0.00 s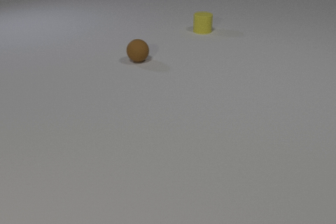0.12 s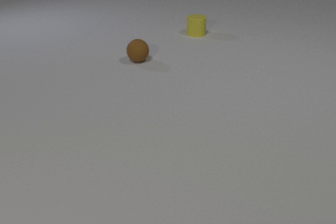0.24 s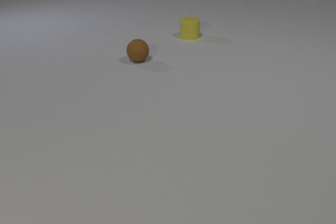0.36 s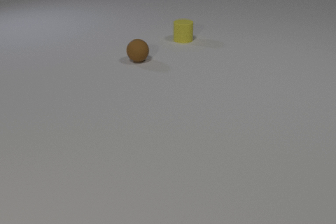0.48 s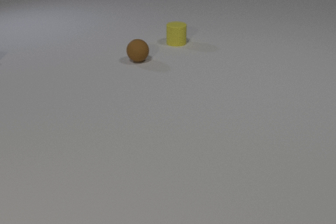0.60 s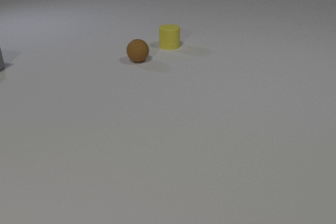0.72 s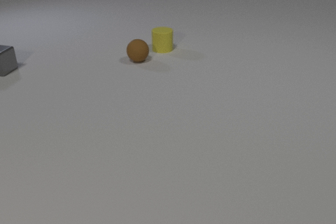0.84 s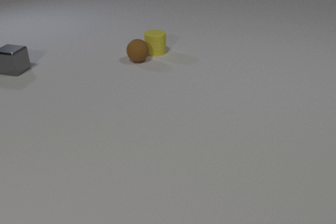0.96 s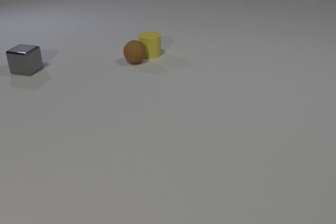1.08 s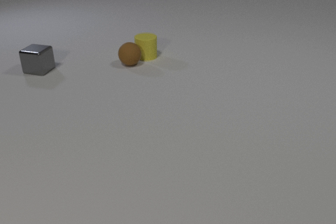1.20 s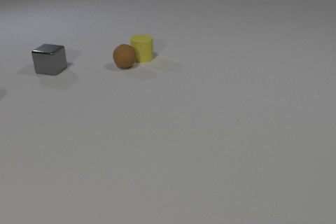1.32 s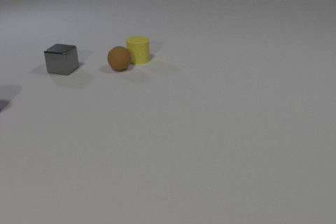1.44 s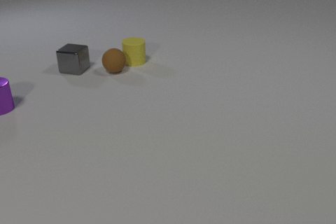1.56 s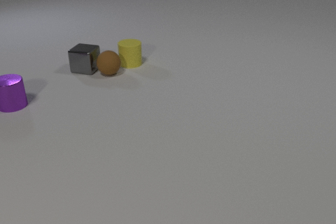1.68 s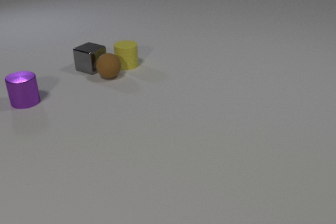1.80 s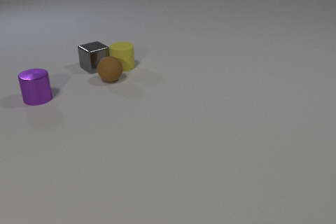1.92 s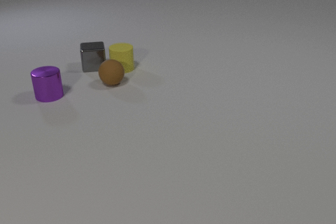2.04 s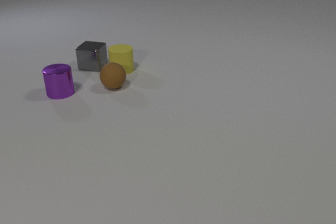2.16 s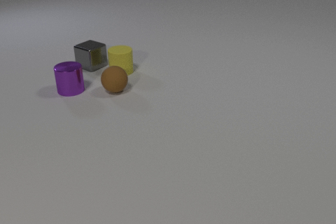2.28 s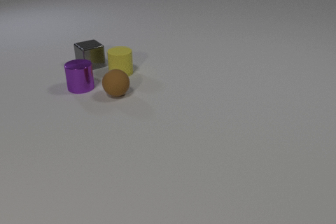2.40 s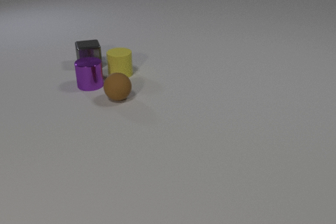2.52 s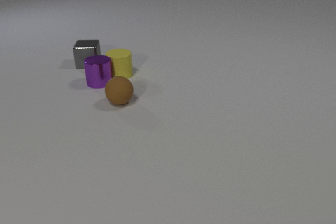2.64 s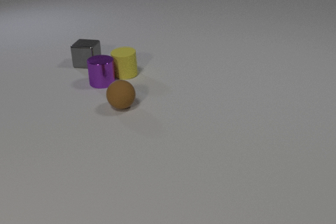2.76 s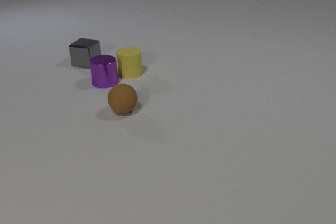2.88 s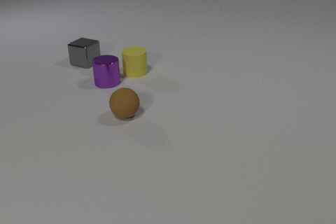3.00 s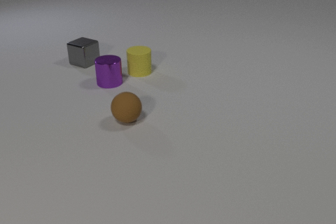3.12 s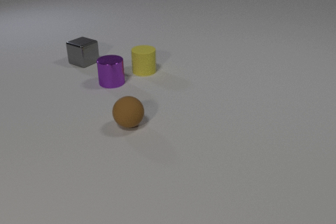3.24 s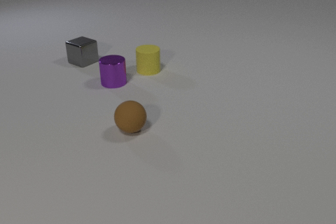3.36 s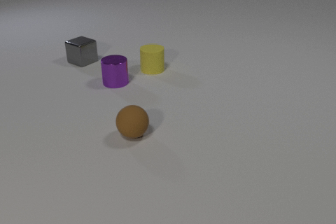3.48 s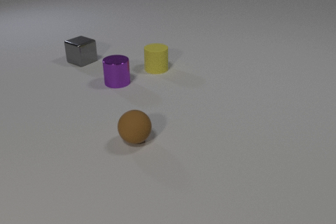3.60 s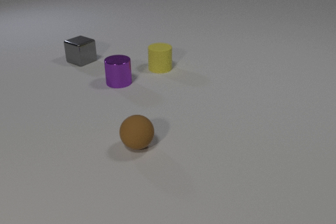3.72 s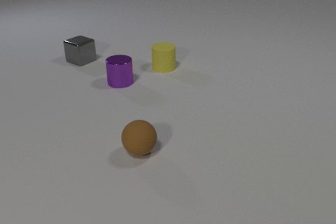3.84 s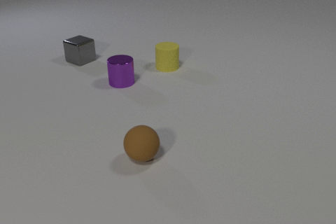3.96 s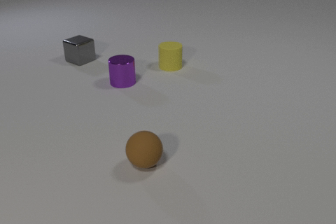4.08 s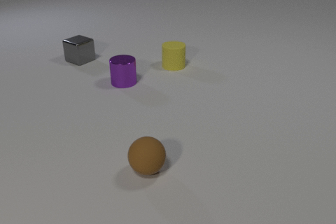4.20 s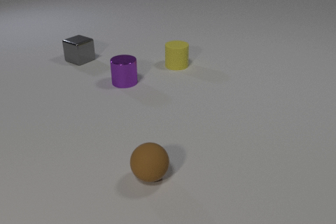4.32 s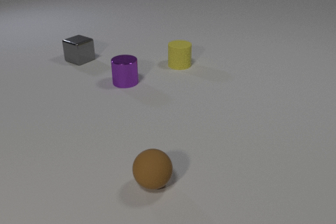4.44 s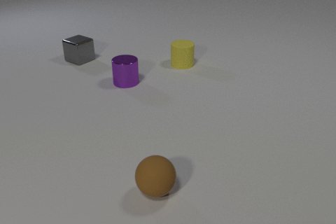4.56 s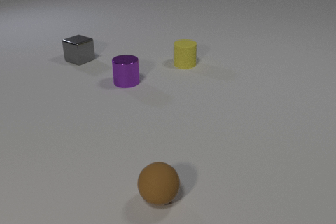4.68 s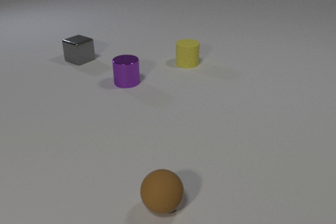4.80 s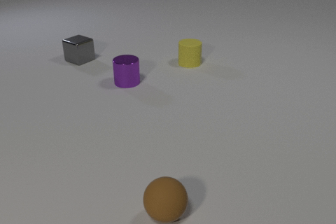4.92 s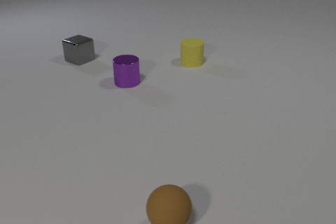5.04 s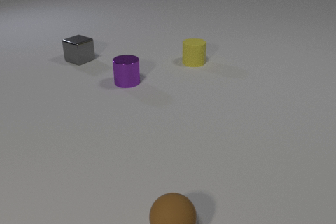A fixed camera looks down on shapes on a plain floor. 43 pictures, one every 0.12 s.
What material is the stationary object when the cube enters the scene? rubber.
What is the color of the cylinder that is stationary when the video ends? purple.
What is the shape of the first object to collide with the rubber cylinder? sphere.
0.00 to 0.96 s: The yellow rubber cylinder slides toward the camera and to the left. The gray metal cube comes in at the left edge, slides to the right. The yellow rubber cylinder and the brown rubber sphere collide.
0.96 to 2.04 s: The yellow rubber cylinder slides toward the camera and to the left. The brown rubber sphere rolls toward the camera. The gray metal cube slides to the right, spins clockwise seen from above by about 90 degrees, its near face sliding to the left. The purple metal cylinder comes in at the left edge, slides to the right. The brown rubber sphere and the gray metal cube collide. The yellow rubber cylinder and the gray metal cube collide.
2.04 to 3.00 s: The yellow rubber cylinder slides to the right. The brown rubber sphere rolls toward the camera. The gray metal cube slides away from the camera and to the left, spins clockwise seen from above by about 105 degrees, its near face sliding to the left. The purple metal cylinder slides to the right. The yellow rubber cylinder and the purple metal cylinder collide.
3.00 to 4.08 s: The yellow rubber cylinder slides to the right and away from the camera. The brown rubber sphere rolls toward the camera. The gray metal cube slides away from the camera. The purple metal cylinder slides to the right.
4.08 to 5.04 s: The yellow rubber cylinder slides to the right and away from the camera. The brown rubber sphere rolls toward the camera.
